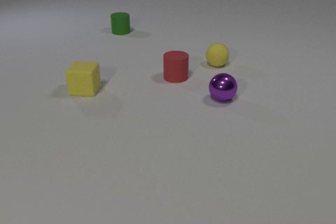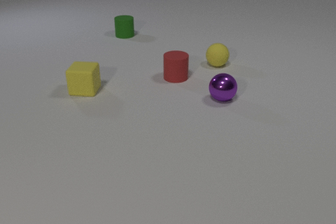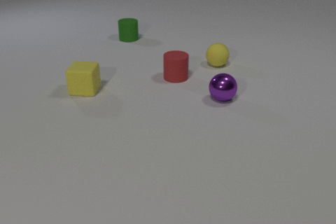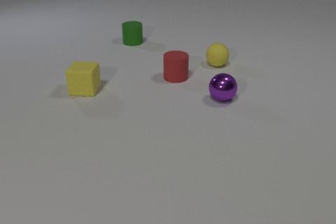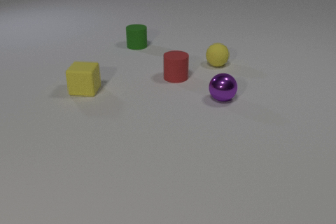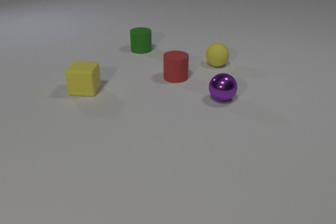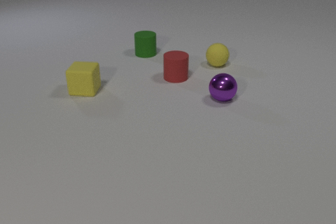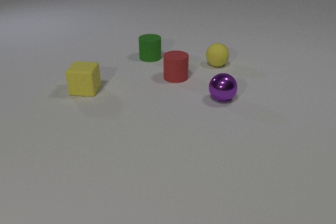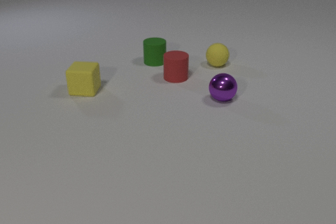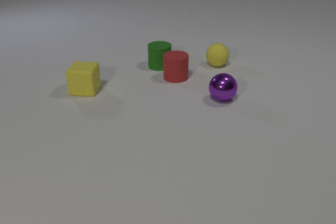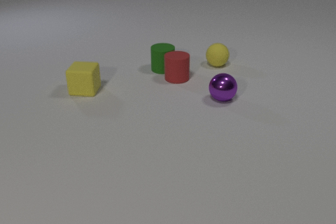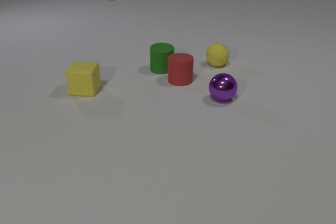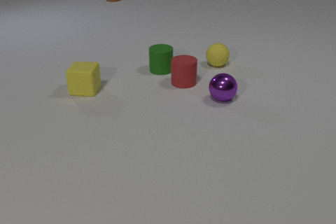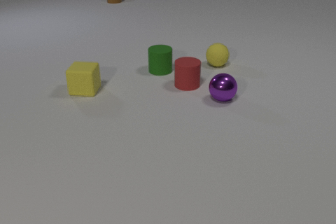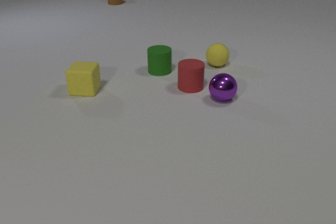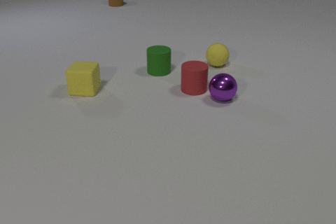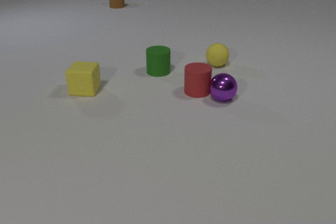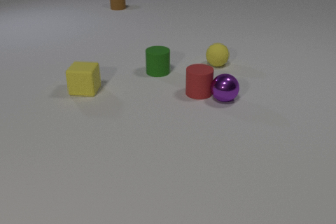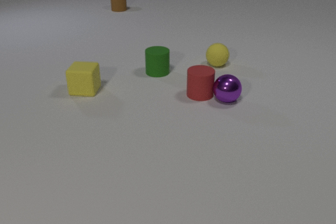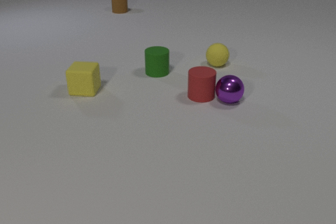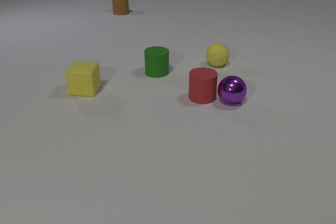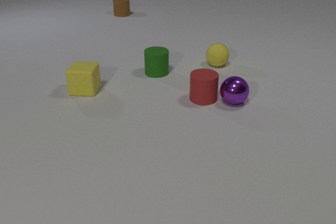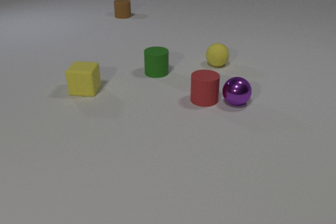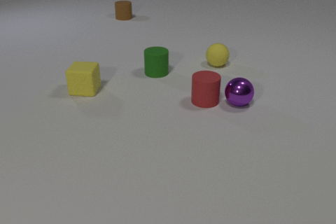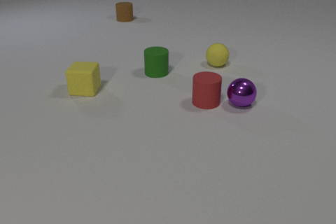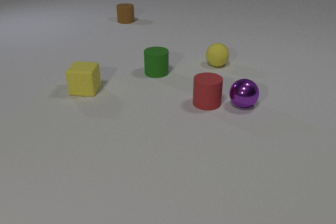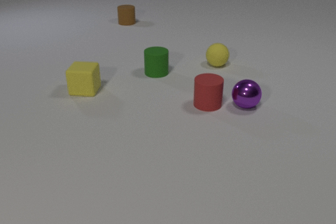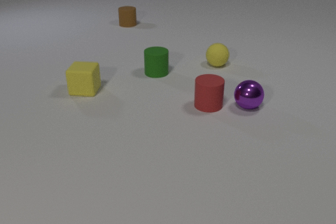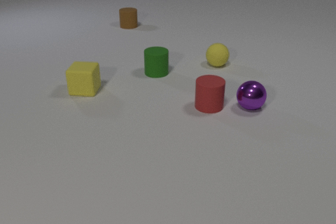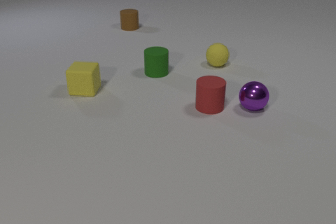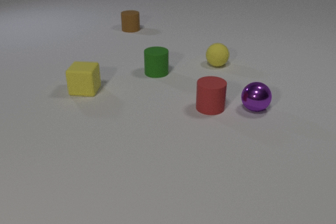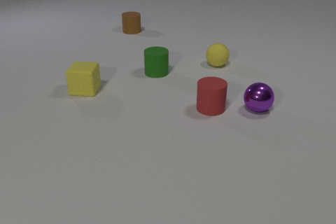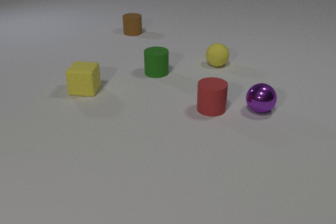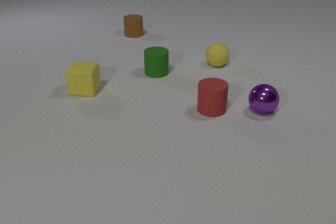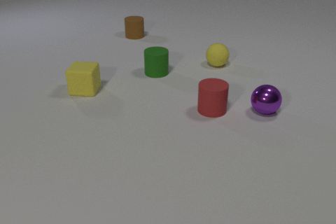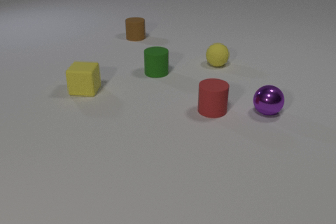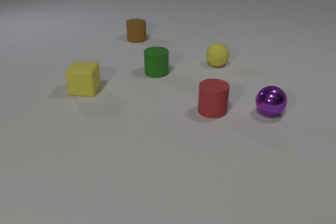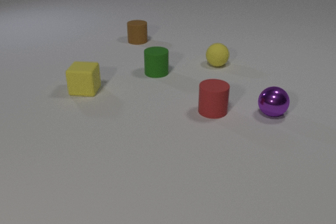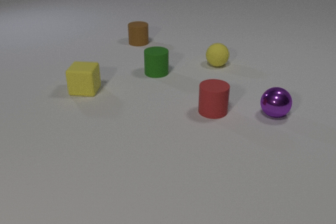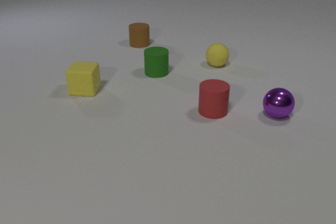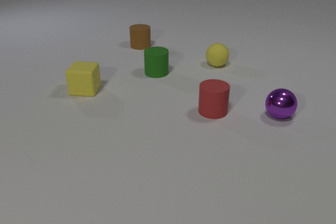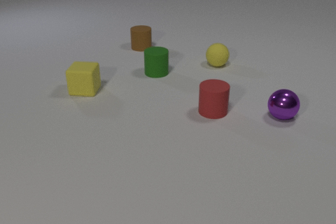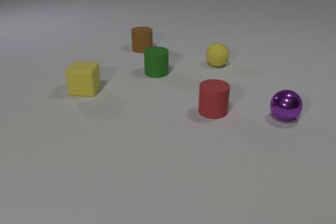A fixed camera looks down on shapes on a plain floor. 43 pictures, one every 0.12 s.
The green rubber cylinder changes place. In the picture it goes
toward the camera.
The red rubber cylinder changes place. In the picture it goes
toward the camera.
0.00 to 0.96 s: The green rubber cylinder slides toward the camera.
0.96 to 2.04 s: The green rubber cylinder slides toward the camera. The red rubber cylinder slides toward the camera and to the right. The brown rubber cylinder comes in at the top edge, slides toward the camera. The green rubber cylinder and the red rubber cylinder collide. The red rubber cylinder and the purple metal sphere collide.
2.04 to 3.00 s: The red rubber cylinder slides toward the camera. The purple metal sphere rolls to the right and toward the camera. The brown rubber cylinder slides toward the camera.
3.00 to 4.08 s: The red rubber cylinder slides toward the camera. The purple metal sphere rolls to the right and toward the camera. The brown rubber cylinder slides toward the camera.
4.08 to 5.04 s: The purple metal sphere rolls to the right. The brown rubber cylinder slides toward the camera.
What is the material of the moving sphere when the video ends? metal.
How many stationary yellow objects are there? 2.
What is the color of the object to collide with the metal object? red.
